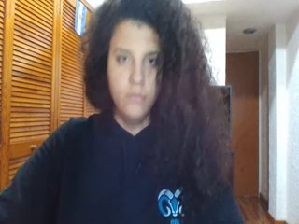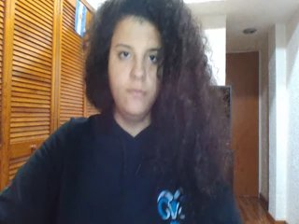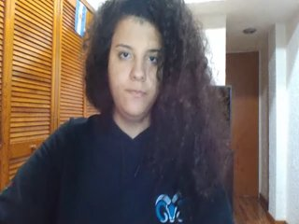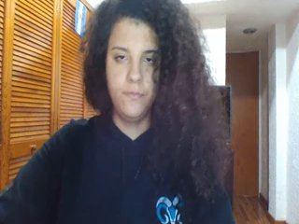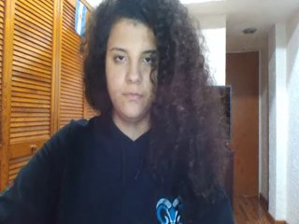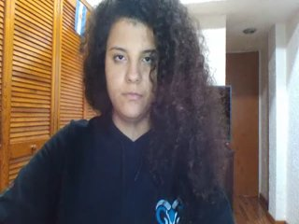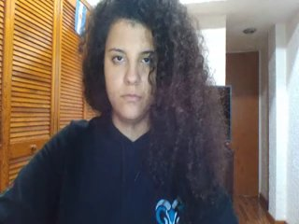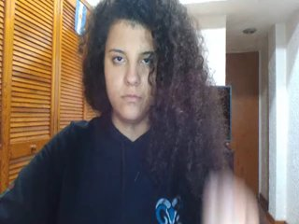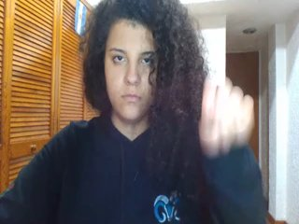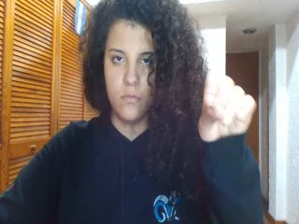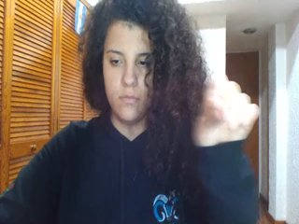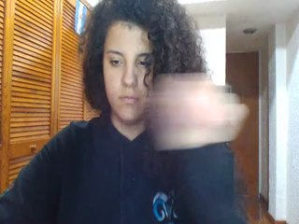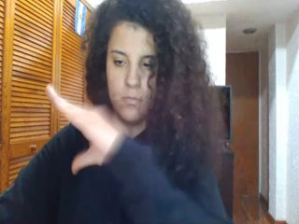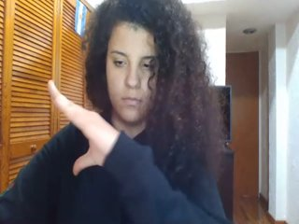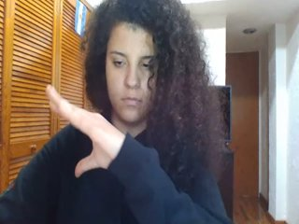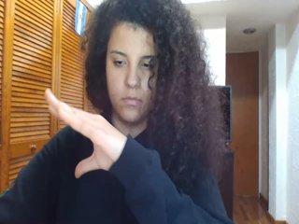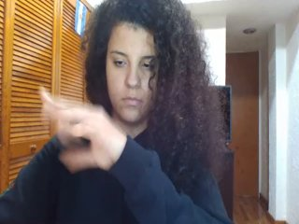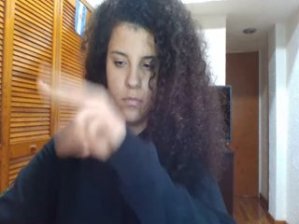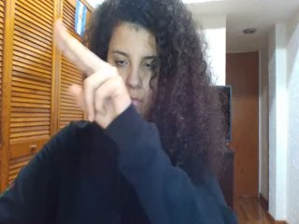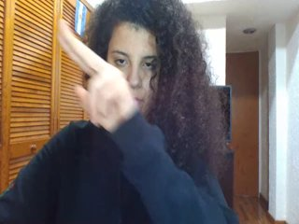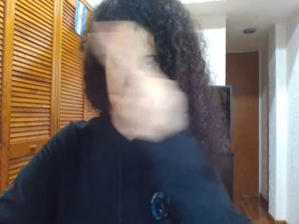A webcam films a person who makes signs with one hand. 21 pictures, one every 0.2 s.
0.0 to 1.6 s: Non-gesture.
1.7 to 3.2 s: On the screen the hand sweeps to the left. The name of the sign: Throw right.
3.3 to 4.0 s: Pointing with two fingers.
